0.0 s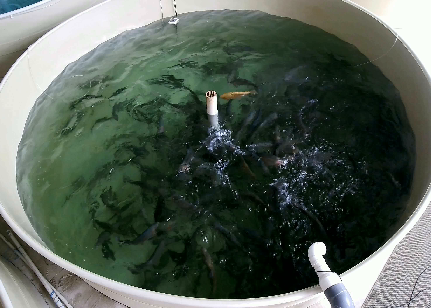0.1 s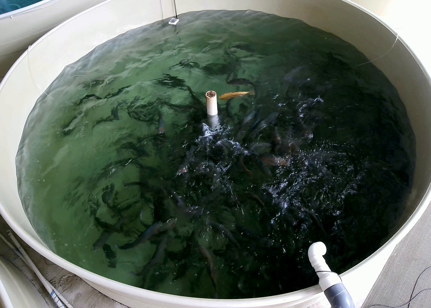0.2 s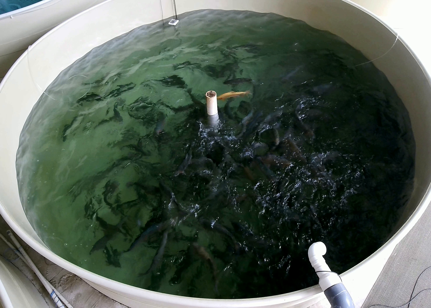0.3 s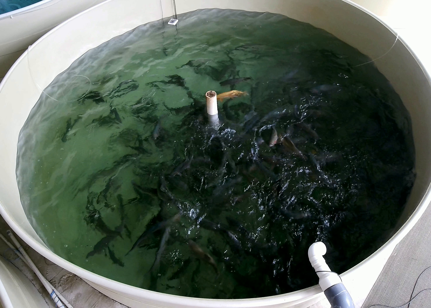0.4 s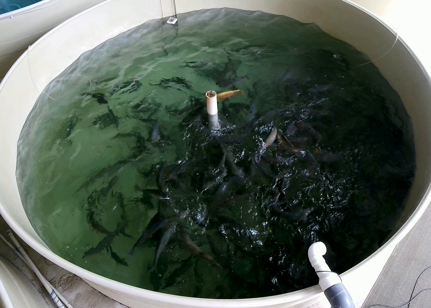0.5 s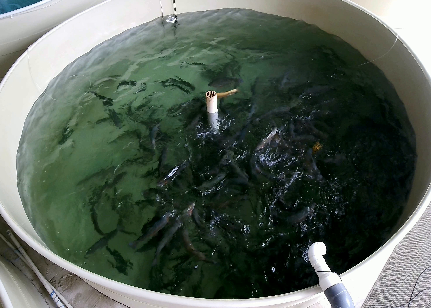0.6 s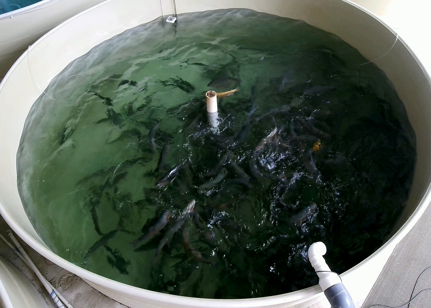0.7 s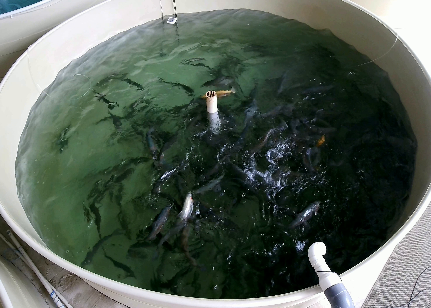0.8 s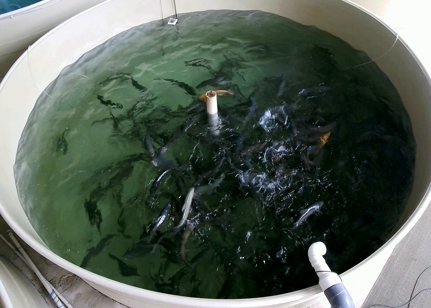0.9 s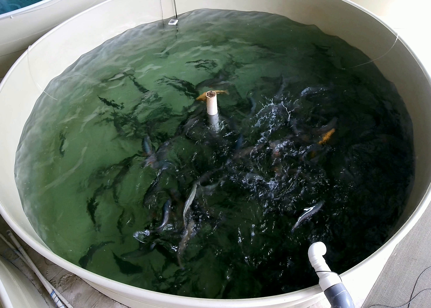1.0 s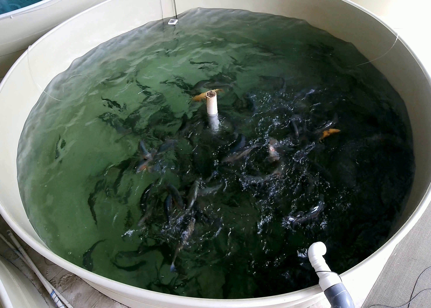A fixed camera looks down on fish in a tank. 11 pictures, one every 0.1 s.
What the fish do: Weak feeding.
